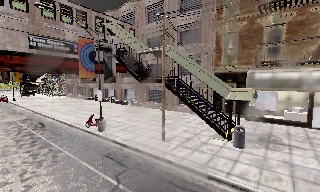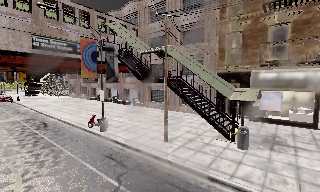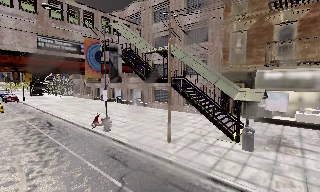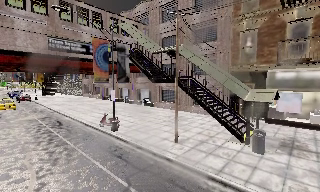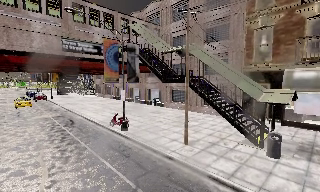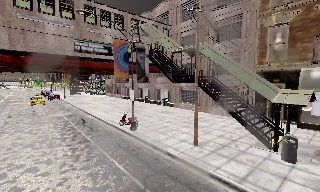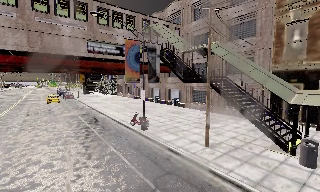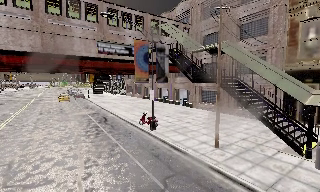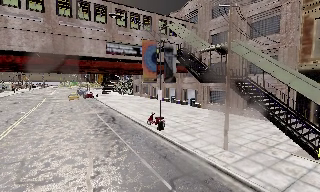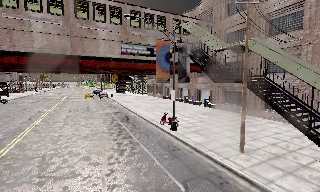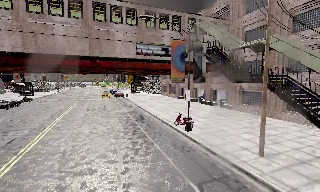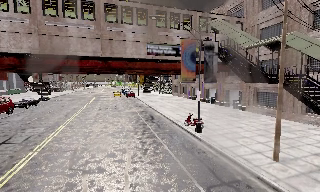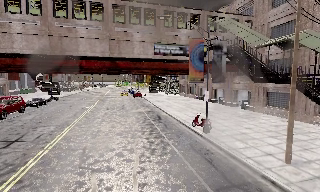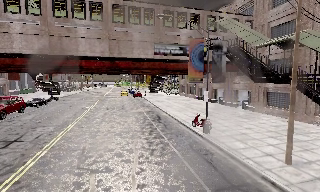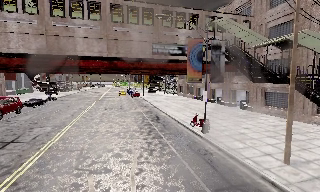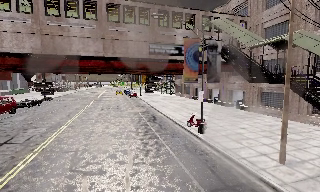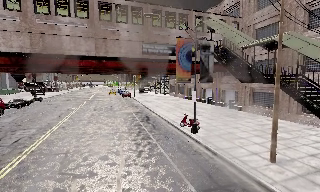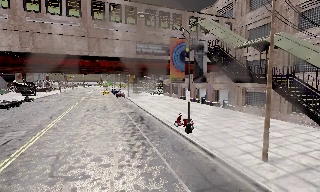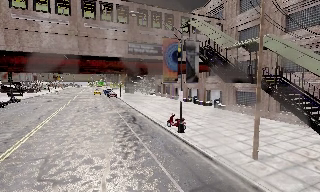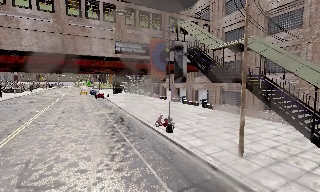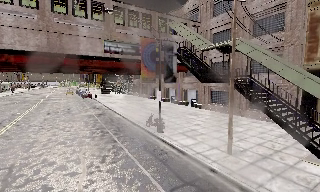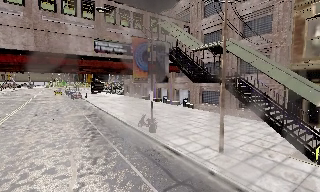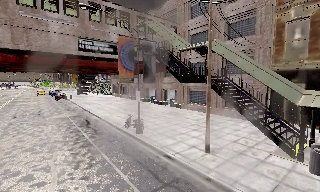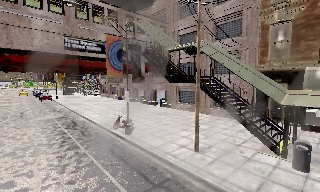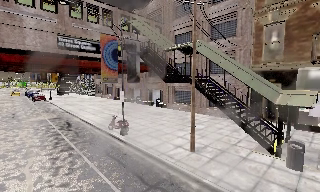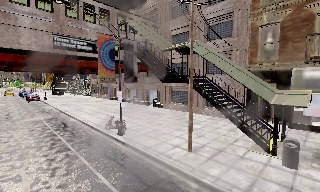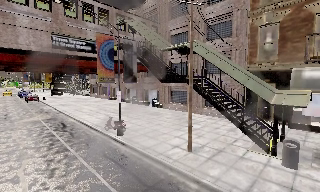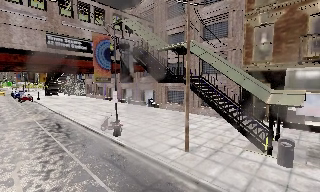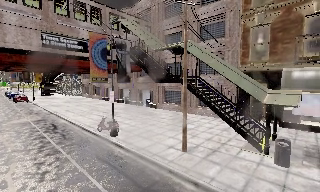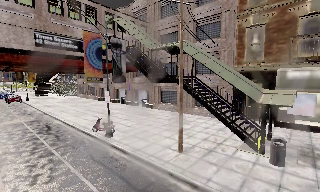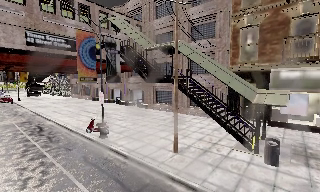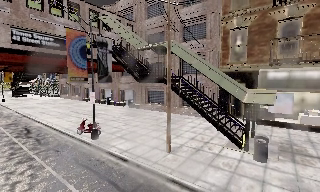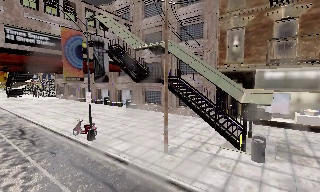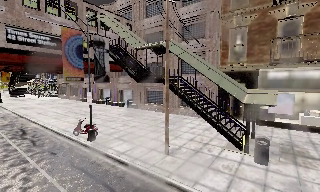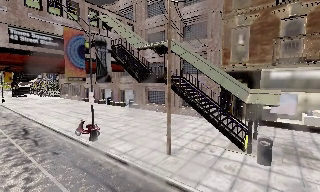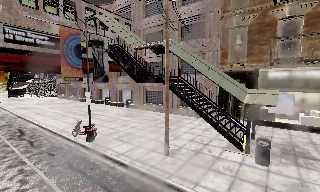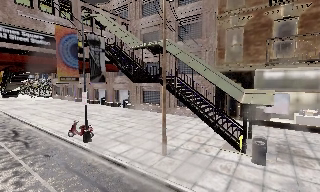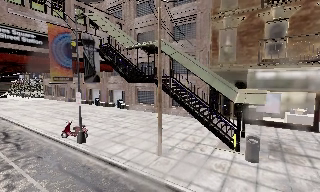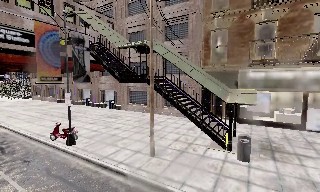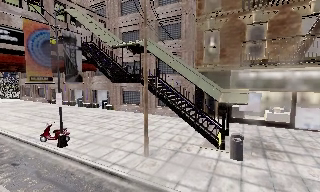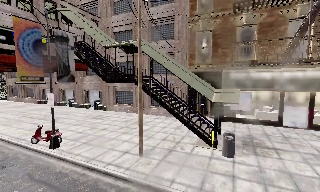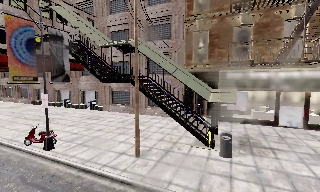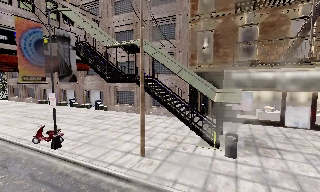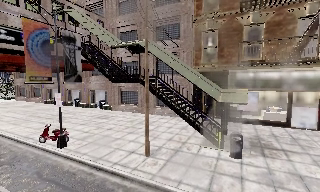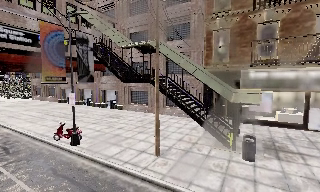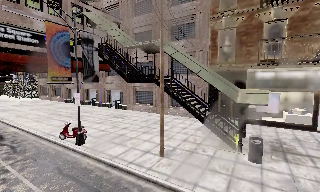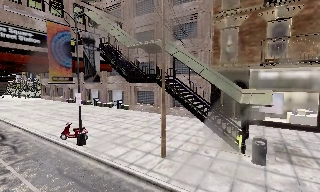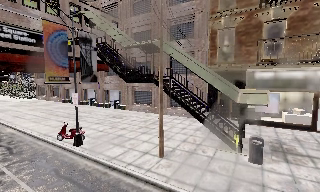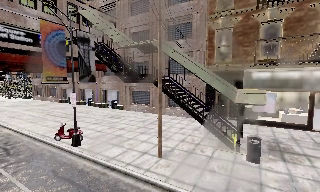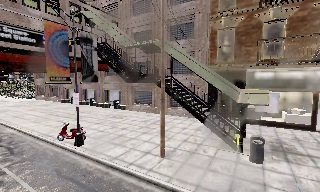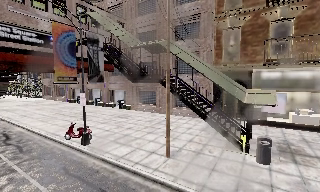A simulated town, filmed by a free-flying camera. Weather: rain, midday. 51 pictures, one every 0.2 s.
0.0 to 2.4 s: The camera swings to its left by about 40 degrees, and the scene slides to the right. It travels forward, about 0.5 m.
2.4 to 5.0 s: The camera swings to its right by about 30 degrees, and the scene slides to the left. It travels forward, about 0.5 m, so what stands in front looms larger.
5.0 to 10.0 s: The scene slides to the left, as the camera pans about 15 degrees to its right. It travels forward and to its left, about 1 m, so what stands in front looms larger.
The film runs forward here.
